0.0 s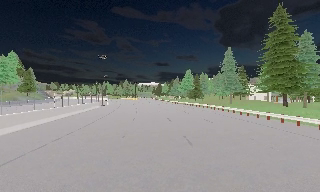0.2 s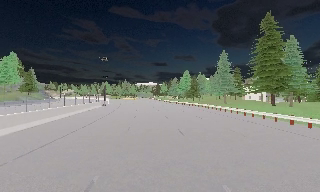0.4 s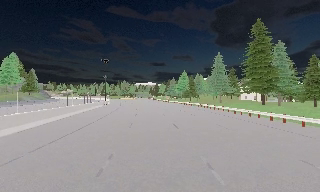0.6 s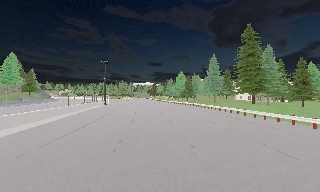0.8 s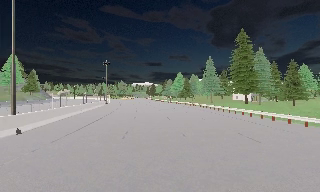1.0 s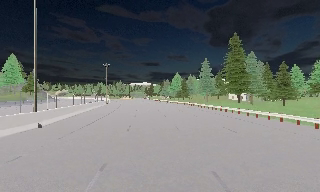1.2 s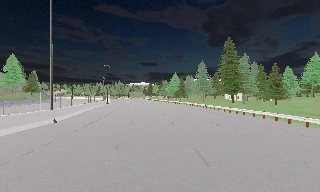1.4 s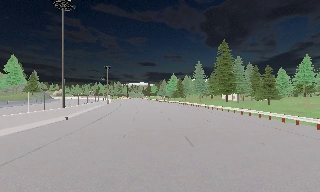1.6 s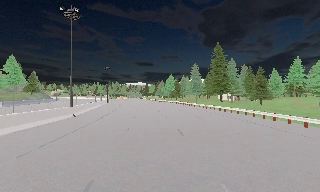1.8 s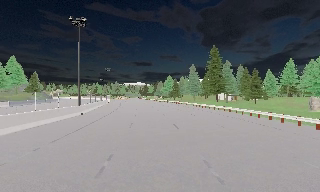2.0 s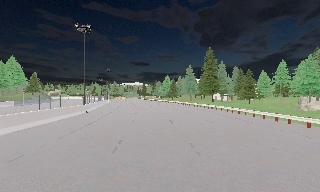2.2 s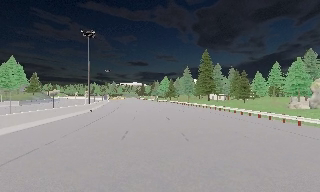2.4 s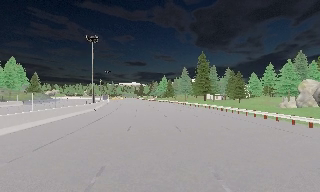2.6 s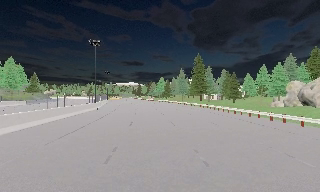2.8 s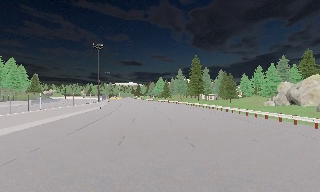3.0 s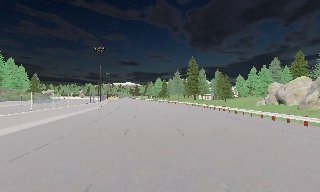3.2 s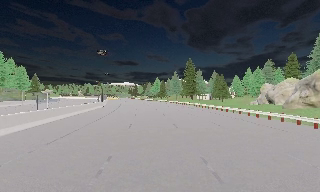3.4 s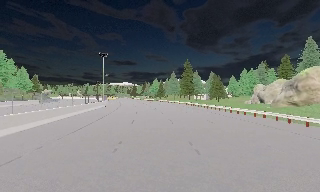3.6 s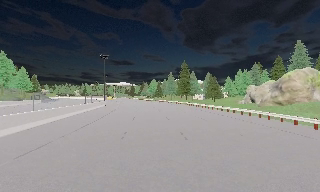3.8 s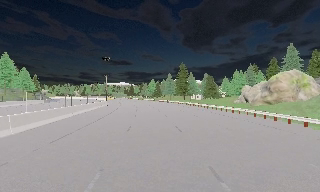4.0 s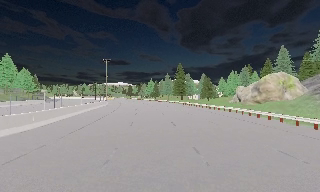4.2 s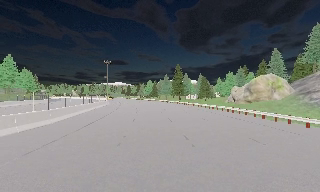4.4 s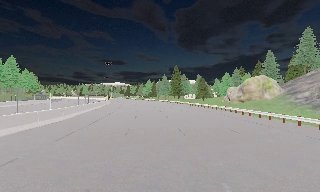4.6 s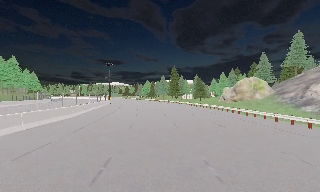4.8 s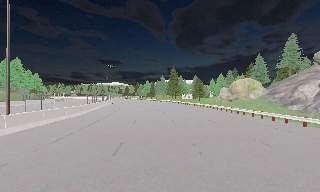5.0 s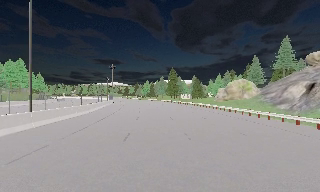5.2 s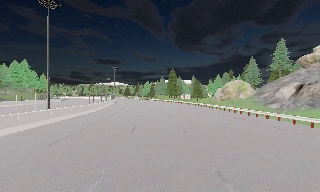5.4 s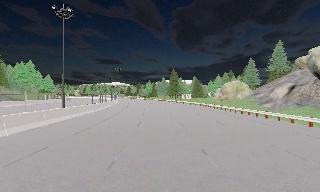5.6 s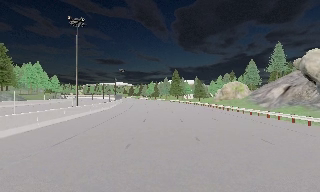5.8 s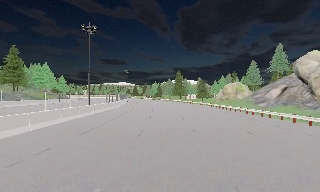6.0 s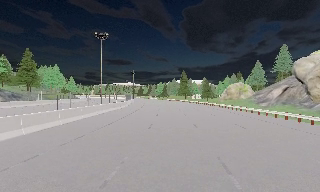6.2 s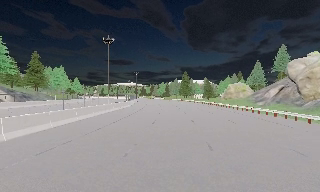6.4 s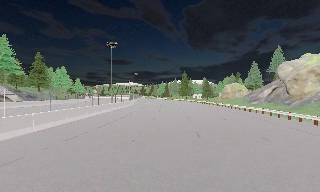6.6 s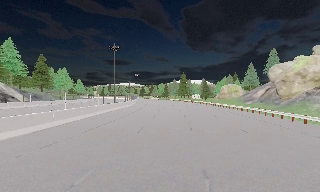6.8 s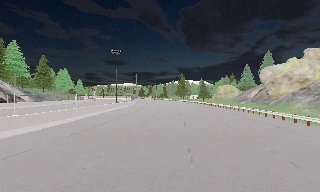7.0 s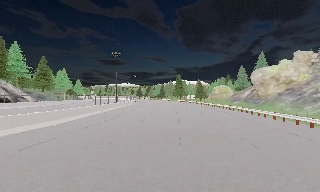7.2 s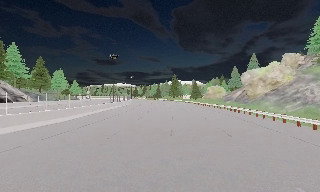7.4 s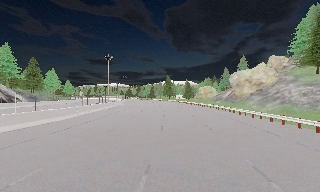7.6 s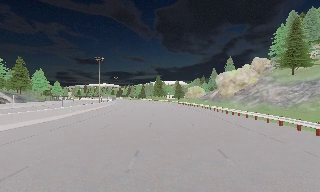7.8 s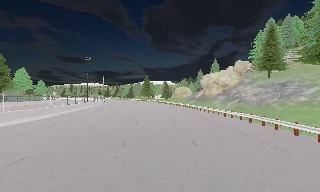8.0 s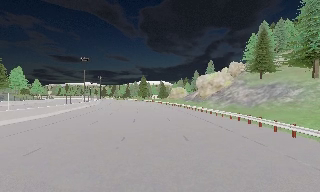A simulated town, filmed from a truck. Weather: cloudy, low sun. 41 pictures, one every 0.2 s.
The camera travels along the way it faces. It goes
backward.
0.0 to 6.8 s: The camera travels backward, about 70 m, so what stands in front gets smaller.
6.8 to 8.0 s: The scene slides to the left, as the camera pans about 15 degrees to its right. It travels backward, about 9 m, so what stands in front gets smaller. It loses speed.
The film runs backward here.
